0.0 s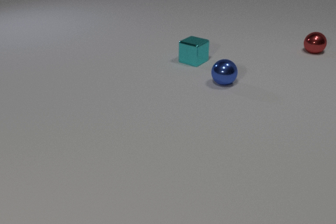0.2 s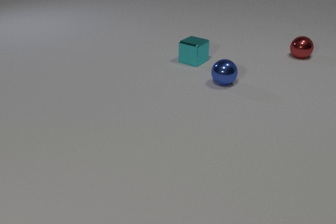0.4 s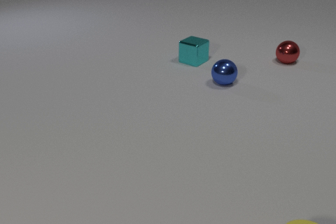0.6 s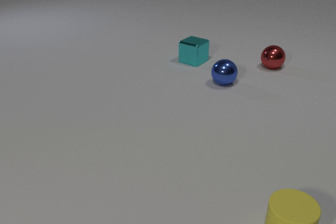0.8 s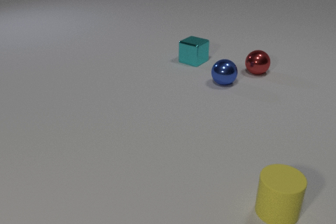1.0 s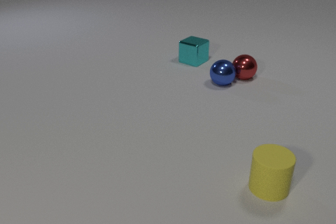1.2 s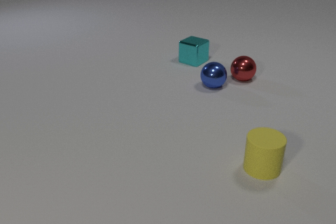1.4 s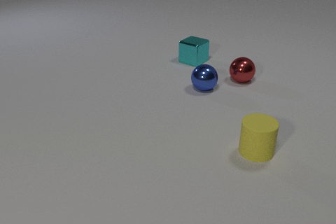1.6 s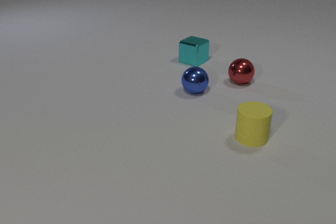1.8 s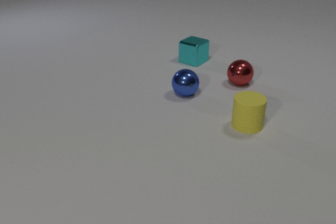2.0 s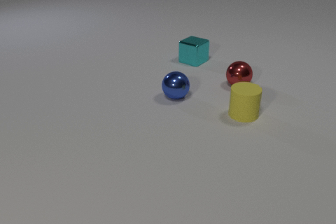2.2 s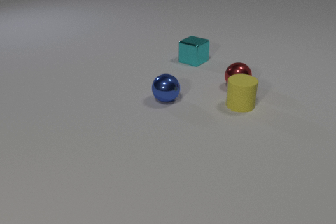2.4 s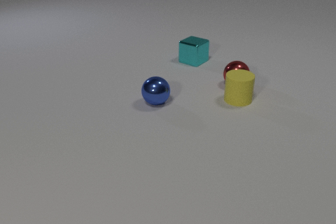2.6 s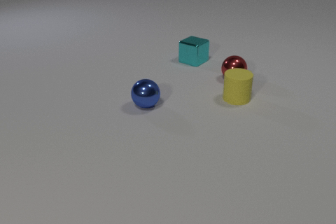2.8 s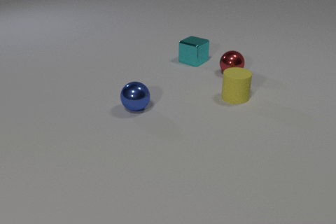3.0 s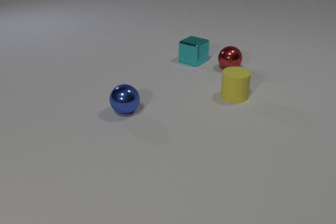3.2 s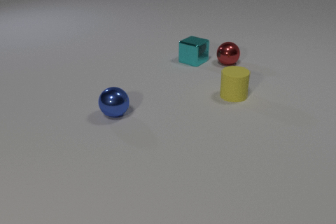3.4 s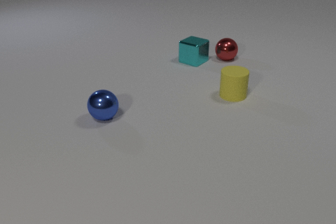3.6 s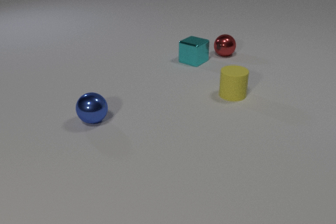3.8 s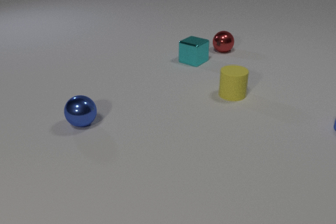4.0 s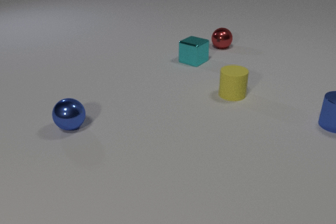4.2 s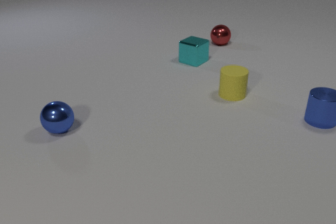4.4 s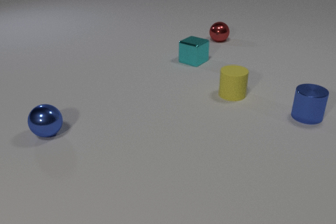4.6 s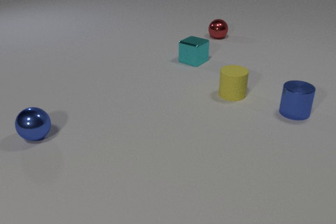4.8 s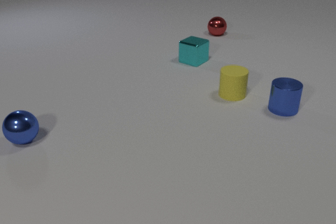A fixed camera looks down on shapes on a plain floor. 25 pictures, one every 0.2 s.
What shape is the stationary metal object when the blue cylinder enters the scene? cube.
What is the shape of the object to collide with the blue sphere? sphere.
How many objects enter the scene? 2.
0.0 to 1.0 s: The red metal sphere rolls toward the camera and to the left. The yellow rubber cylinder comes in at the bottom edge, slides away from the camera. The red metal sphere and the blue metal sphere collide.
1.0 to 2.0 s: The red metal sphere rolls toward the camera. The blue metal sphere rolls to the left and toward the camera. The yellow rubber cylinder slides away from the camera.
2.0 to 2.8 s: The red metal sphere rolls away from the camera. The blue metal sphere rolls to the left and toward the camera. The yellow rubber cylinder slides away from the camera. The red metal sphere and the yellow rubber cylinder collide.
2.8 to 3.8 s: The red metal sphere rolls away from the camera. The blue metal sphere rolls to the left and toward the camera. The yellow rubber cylinder moves, and ends about where it began.
3.8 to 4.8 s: The red metal sphere rolls away from the camera. The blue metal sphere rolls to the left. The blue metal cylinder slides to the left.
